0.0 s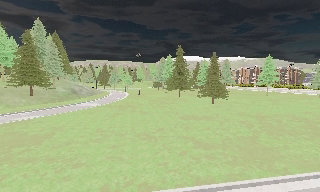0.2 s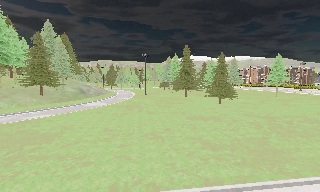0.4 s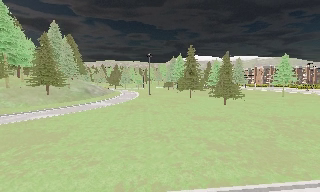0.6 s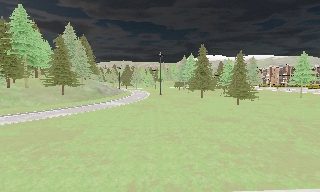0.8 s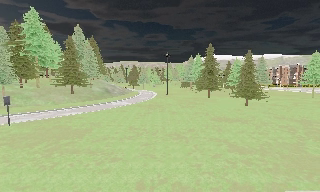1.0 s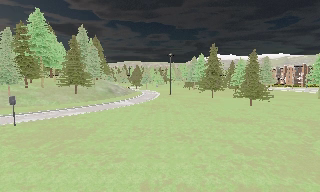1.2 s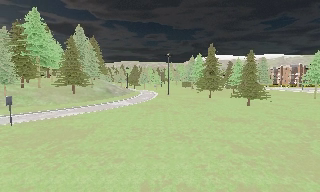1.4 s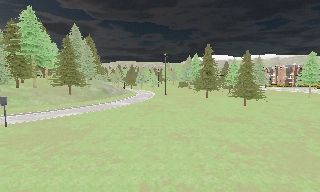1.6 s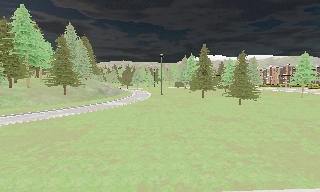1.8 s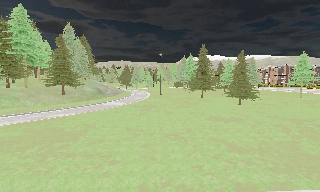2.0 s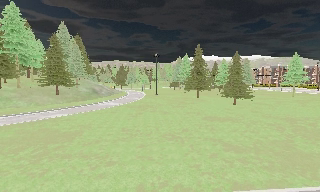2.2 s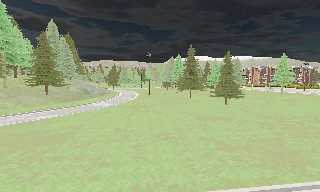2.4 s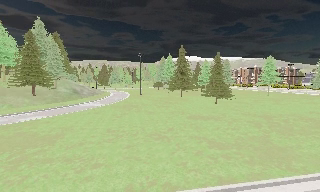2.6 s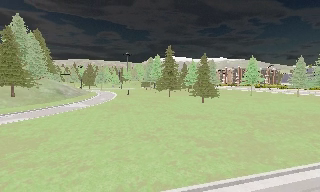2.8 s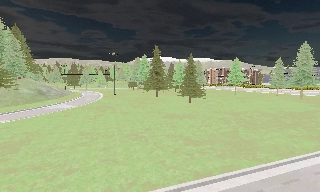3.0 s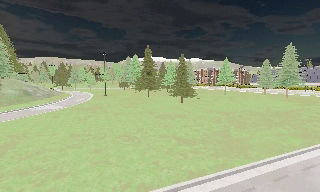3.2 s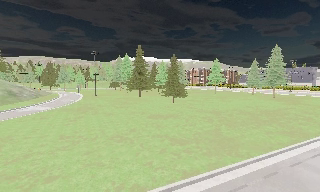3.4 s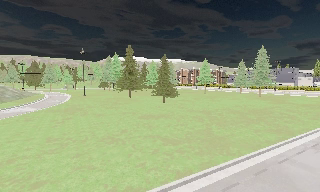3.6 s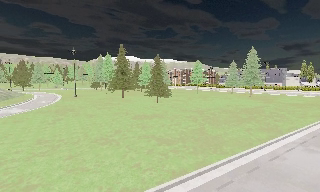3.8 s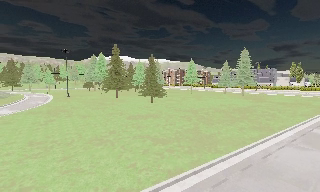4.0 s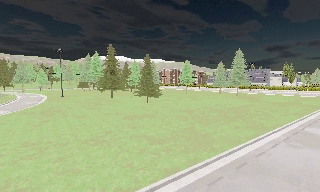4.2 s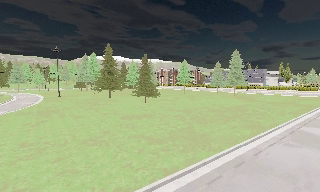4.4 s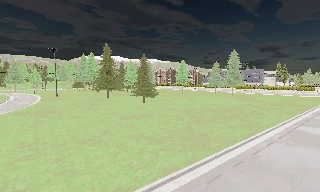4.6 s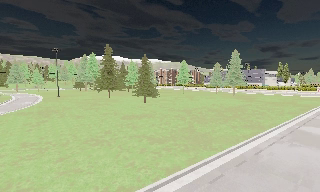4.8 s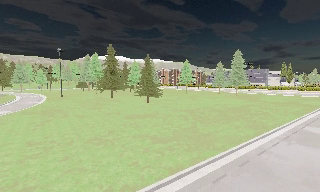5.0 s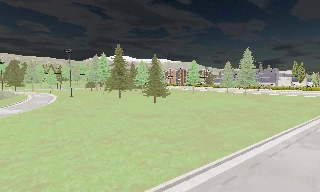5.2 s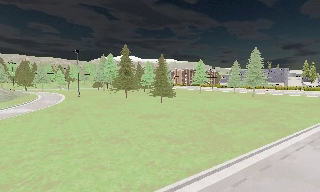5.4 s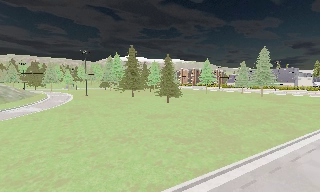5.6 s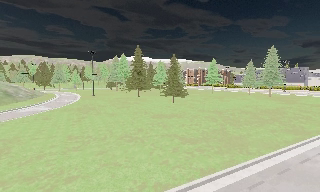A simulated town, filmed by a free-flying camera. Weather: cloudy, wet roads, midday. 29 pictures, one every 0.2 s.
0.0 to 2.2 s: The camera travels to its left, about 1 m, so close, fixed things drift to the right.
2.2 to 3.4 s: The camera pans to its right, which is clockwise from overhead, by about 20 degrees. It travels to its left, about 0.5 m.
3.4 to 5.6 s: The camera travels to its left, about 1 m, so close, fixed things drift to the right.
The film runs backward here.
